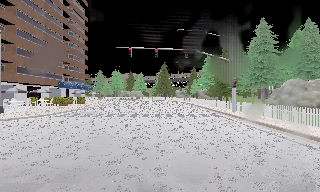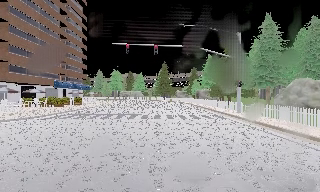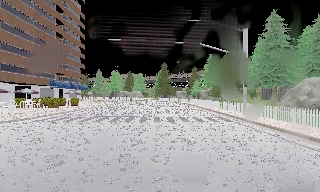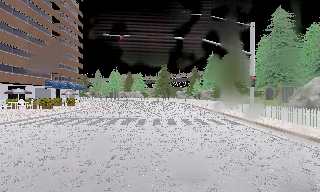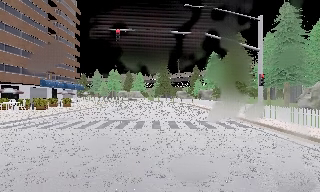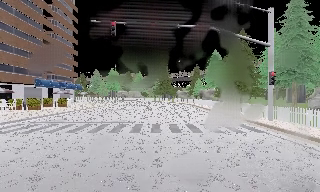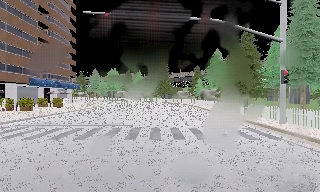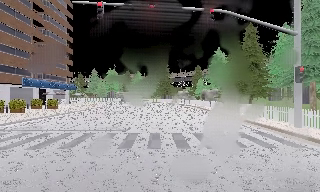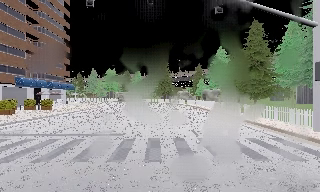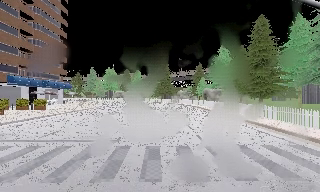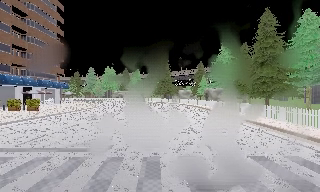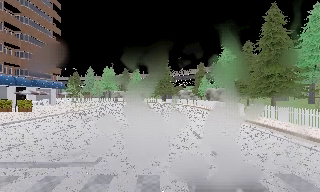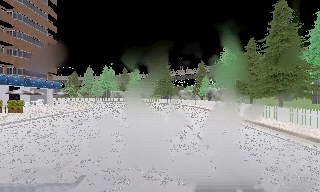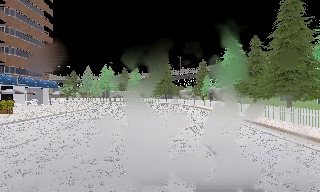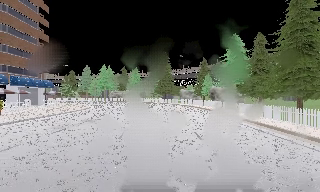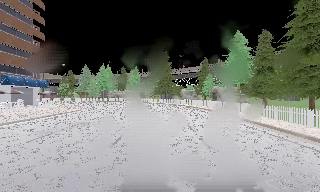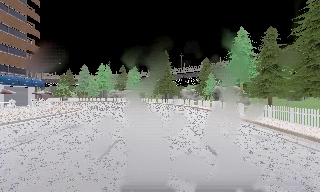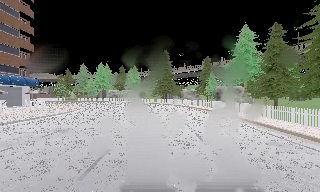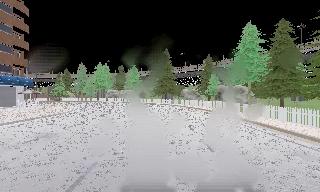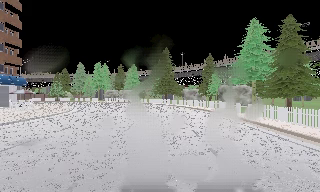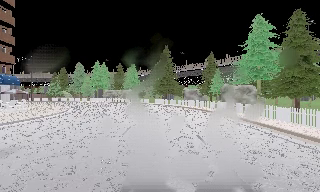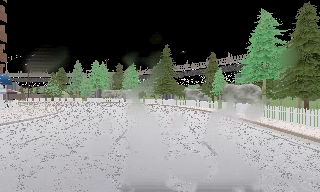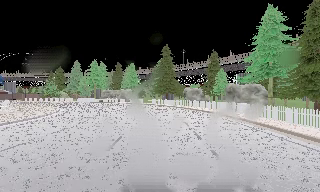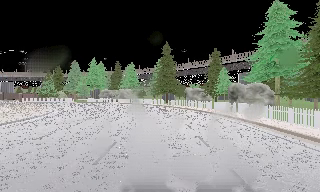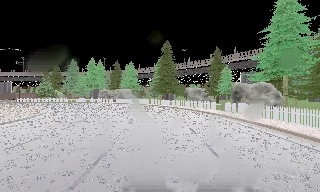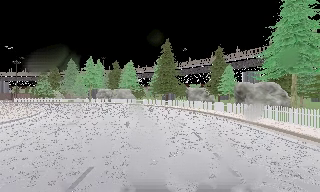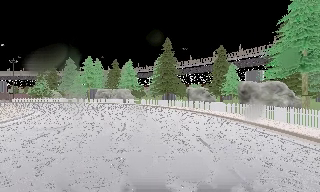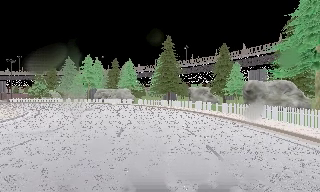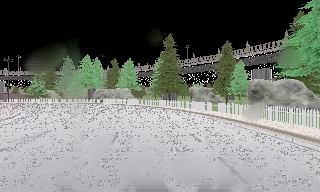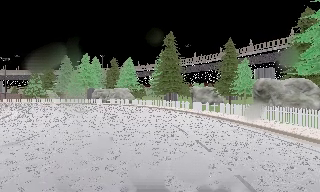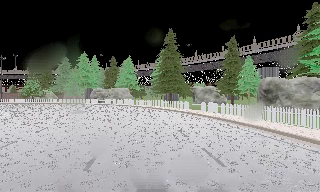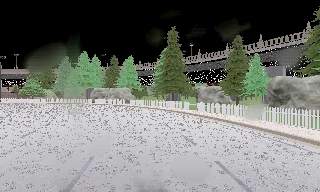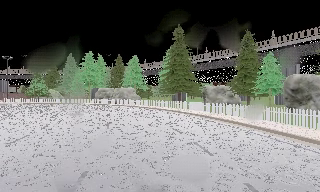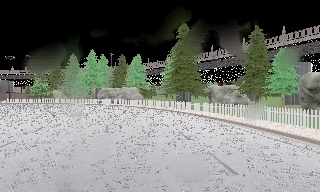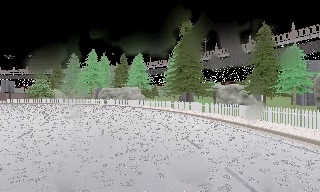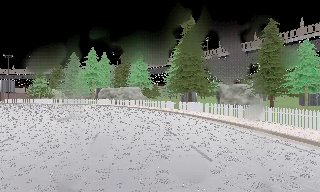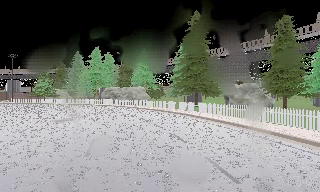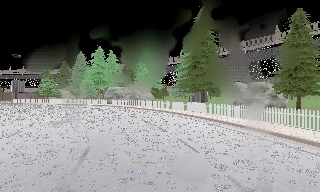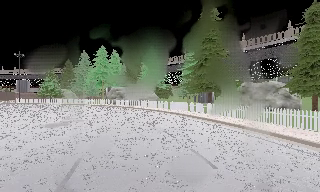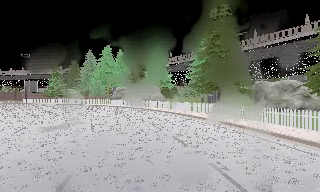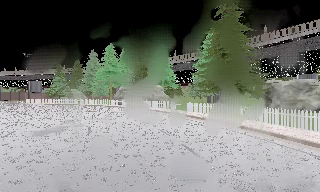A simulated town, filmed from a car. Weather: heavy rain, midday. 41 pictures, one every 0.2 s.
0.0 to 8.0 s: The camera pans to its left, which is counterclockwise from overhead, by about 15 degrees. It travels forward, about 45 m, so what stands in front looms larger.
The film runs forward here.
